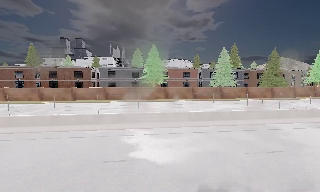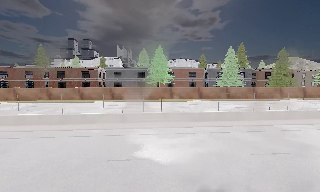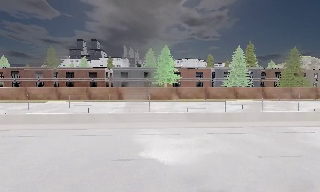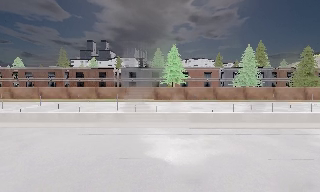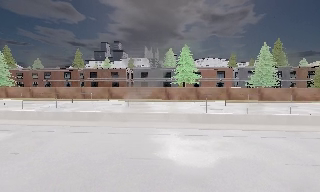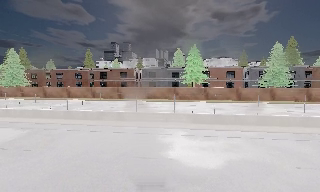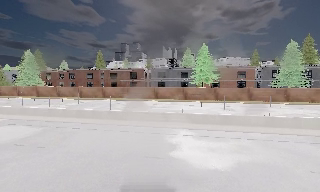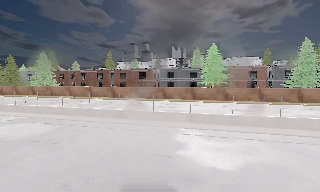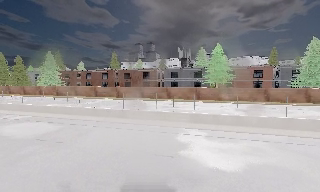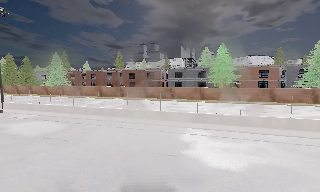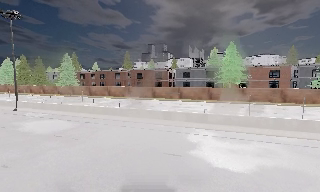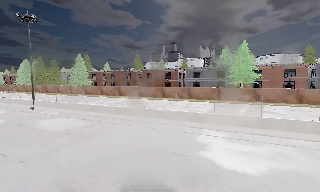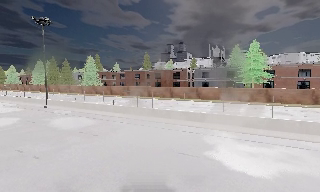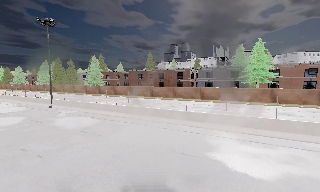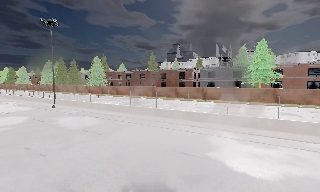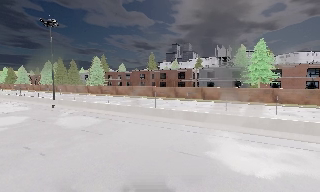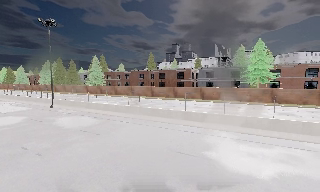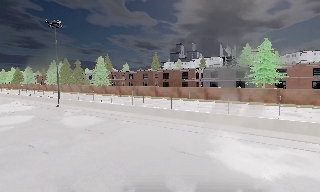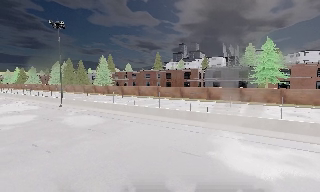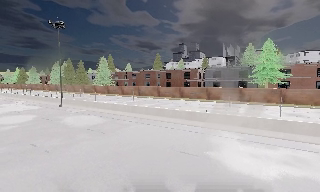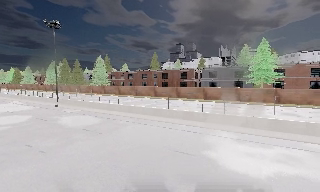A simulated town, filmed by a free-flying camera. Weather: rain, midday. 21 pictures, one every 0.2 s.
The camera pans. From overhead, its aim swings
counterclockwise.
The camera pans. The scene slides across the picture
to the right.
0.0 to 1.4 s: The scene slides to the right, as the camera pans about 20 degrees to its left. It travels to its right, about 0.5 m.
1.4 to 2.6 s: The camera pans to its left, which is counterclockwise from overhead, by about 15 degrees.
2.6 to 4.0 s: The camera shifts only a little, or ends up much as it began.
The film runs forward here.
